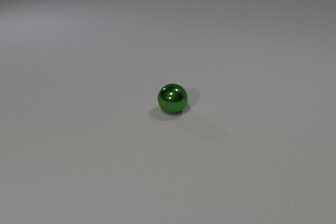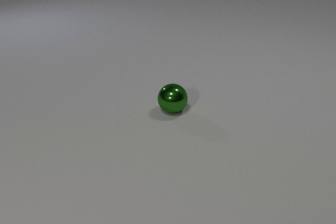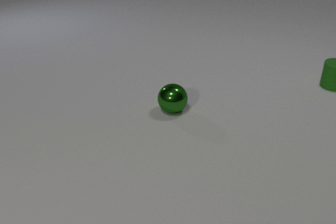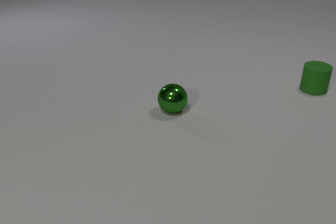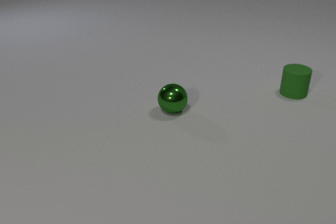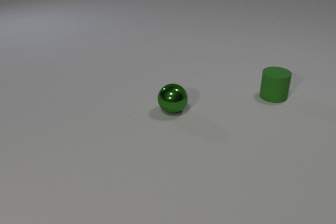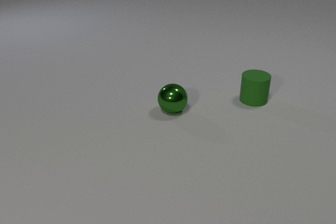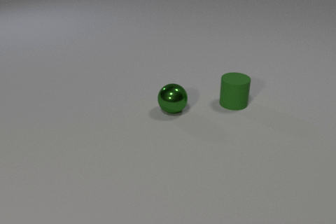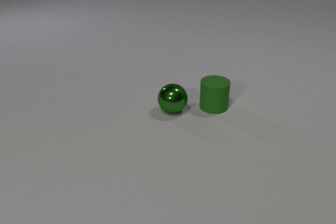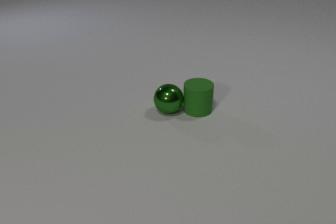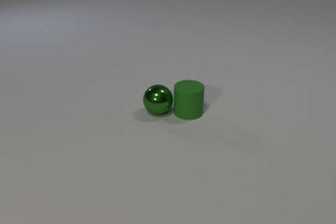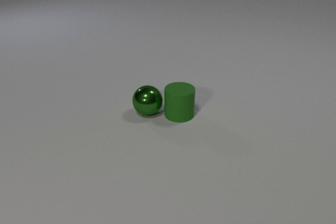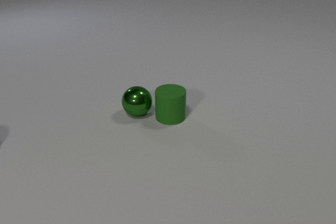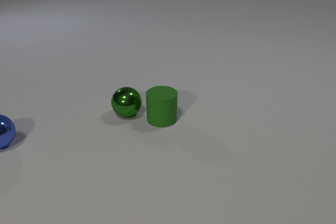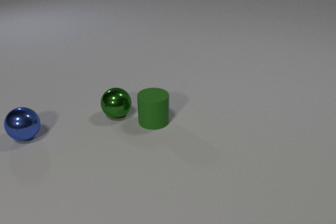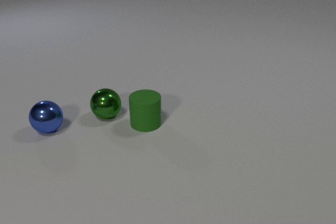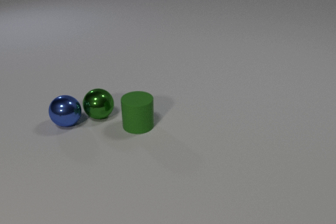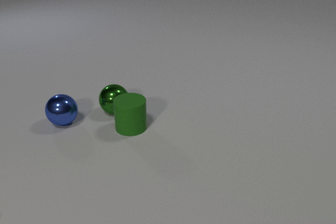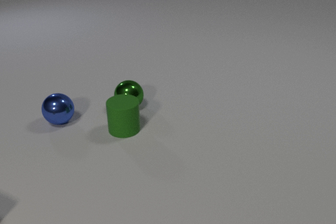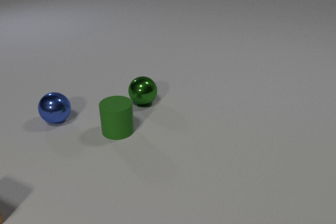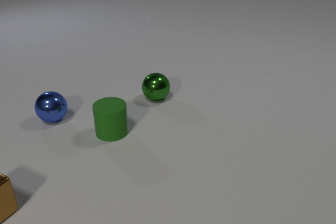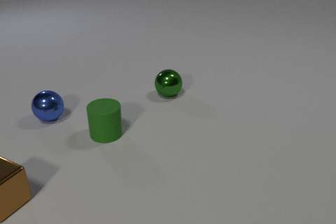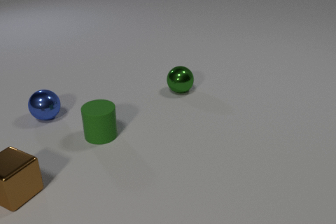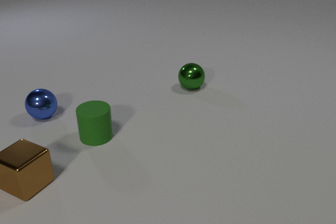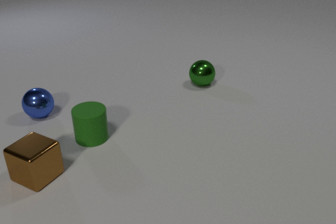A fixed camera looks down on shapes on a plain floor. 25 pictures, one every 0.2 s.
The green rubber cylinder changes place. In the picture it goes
to the left.
0.0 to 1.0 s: The green rubber cylinder comes in at the right edge, slides to the left and toward the camera.
1.0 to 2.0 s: The green rubber cylinder slides to the left and toward the camera. The green metal sphere rolls to the left. The green rubber cylinder and the green metal sphere collide.
2.0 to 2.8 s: The green rubber cylinder slides to the left and toward the camera. The green metal sphere rolls to the left. The blue metal sphere comes in at the left edge, rolls to the right.
2.8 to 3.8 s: The green rubber cylinder slides to the left and toward the camera. The green metal sphere rolls to the right and away from the camera. The blue metal sphere rolls to the right and away from the camera. The green metal sphere and the blue metal sphere collide.
3.8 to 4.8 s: The green rubber cylinder slides to the left. The green metal sphere rolls to the right and away from the camera. The brown metal cube slides to the right and away from the camera. The blue metal sphere rolls to the left and away from the camera.
Are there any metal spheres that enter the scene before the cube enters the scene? yes.
How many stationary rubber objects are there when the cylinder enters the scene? 0.
How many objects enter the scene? 3.
